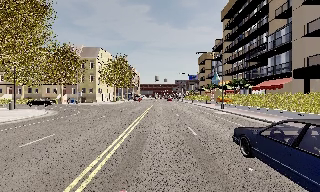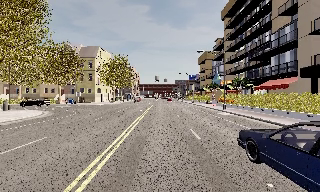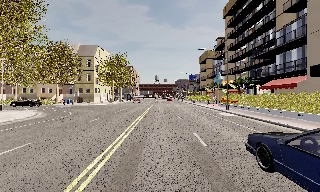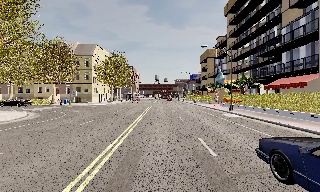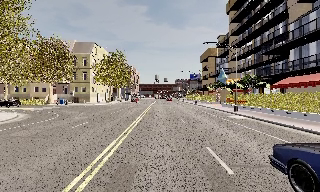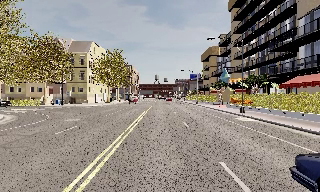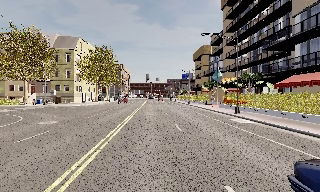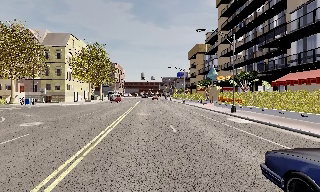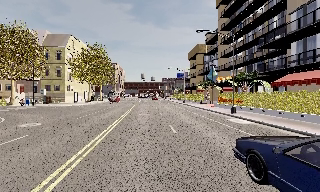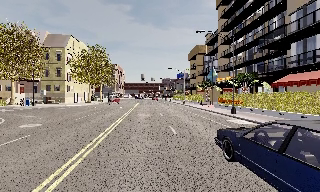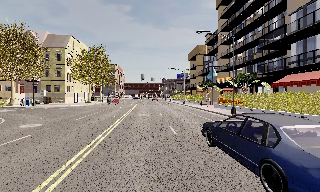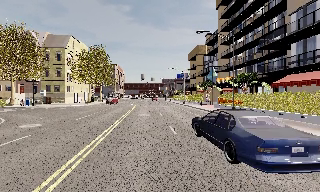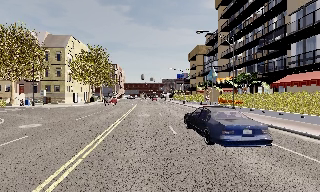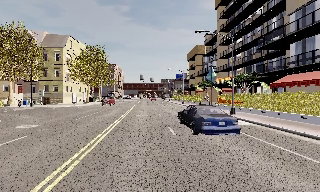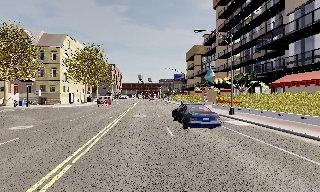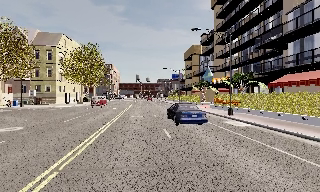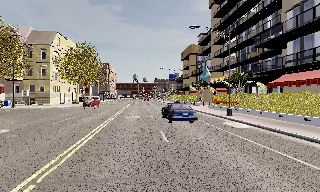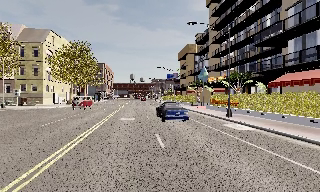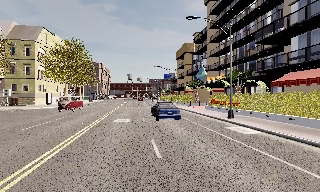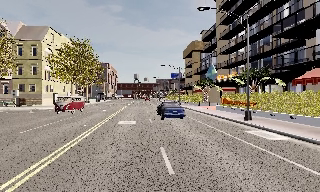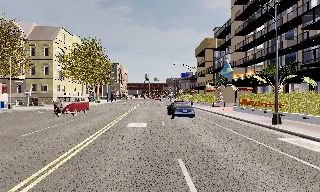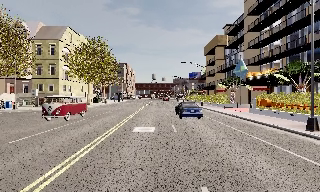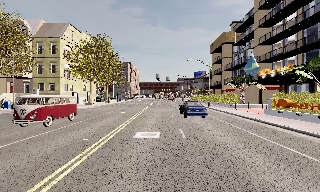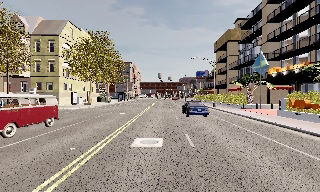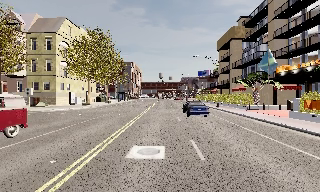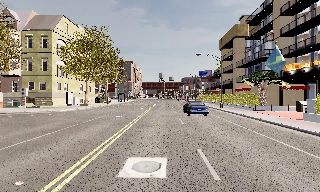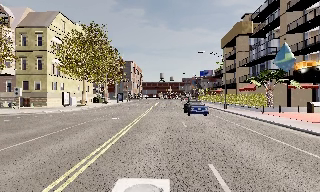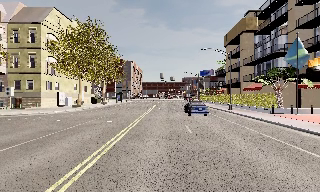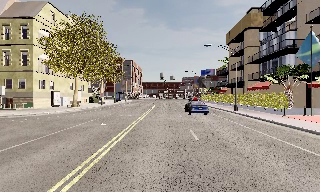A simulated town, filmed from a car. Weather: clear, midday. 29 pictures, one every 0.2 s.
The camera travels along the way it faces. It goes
forward.
0.0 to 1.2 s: The camera travels forward, about 7 m, so what stands in front looms larger. It gains speed.
1.2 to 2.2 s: The camera travels forward, about 0.5 m, so what stands in front looms larger. It loses speed.
2.2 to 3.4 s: The camera travels forward, about 2 m, so what stands in front looms larger. It gains speed.
3.4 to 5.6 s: The scene slides to the right, as the camera pans about 10 degrees to its left. It travels forward, about 14 m, so what stands in front looms larger.
The film runs forward here.
